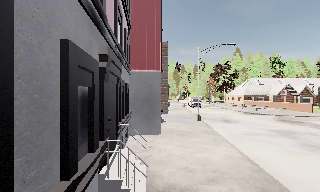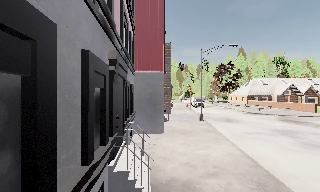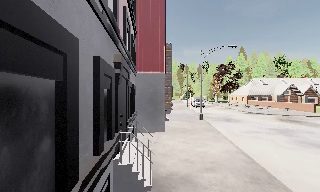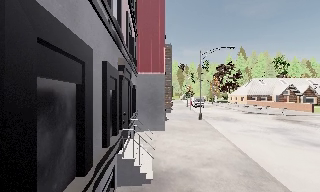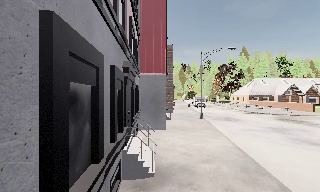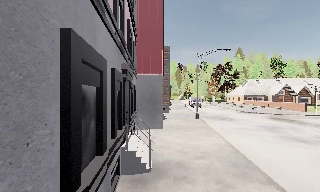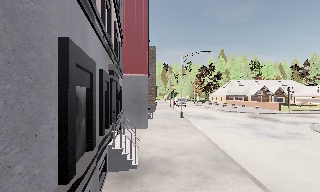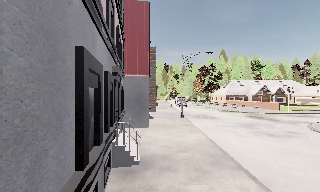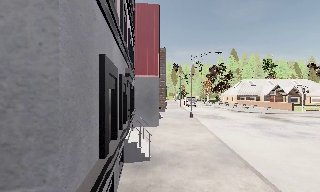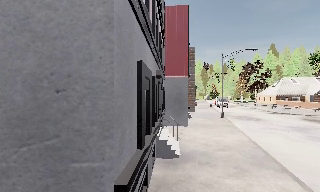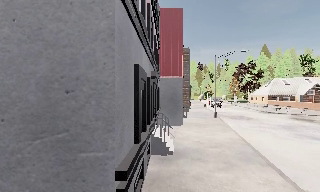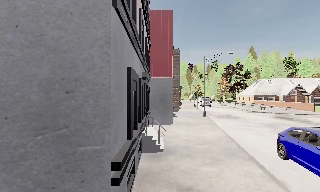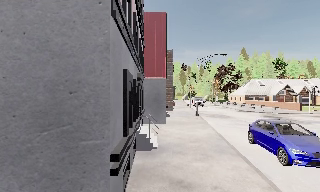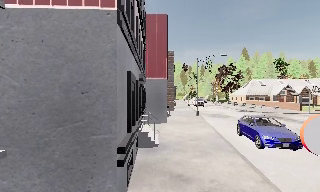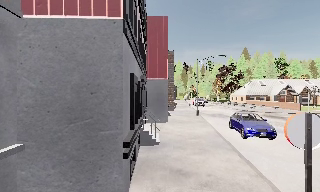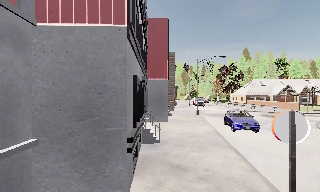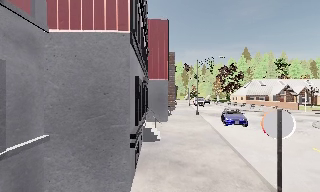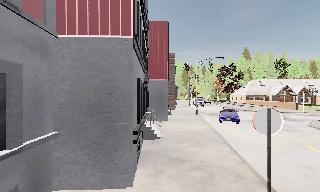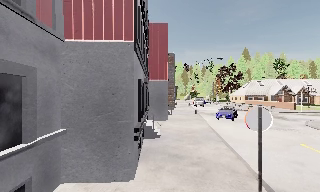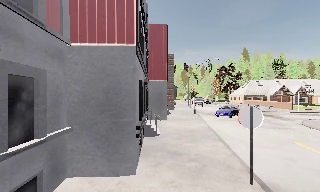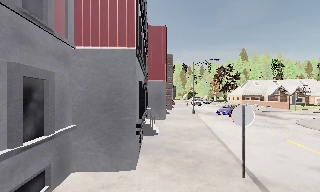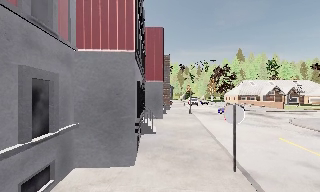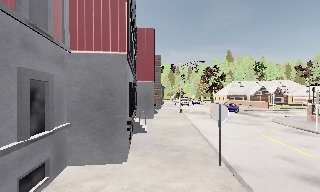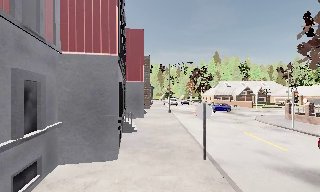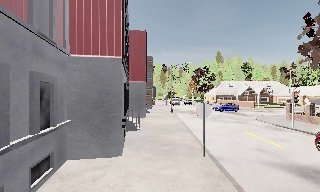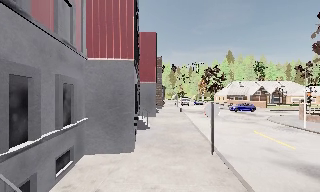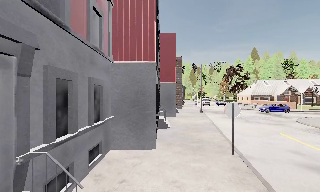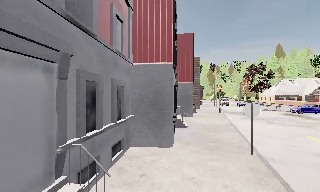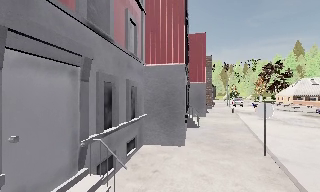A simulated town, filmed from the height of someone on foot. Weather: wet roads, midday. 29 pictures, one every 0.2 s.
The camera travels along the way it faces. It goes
backward.
0.0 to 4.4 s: The camera travels backward, about 8 m, so what stands in front gets smaller.
4.4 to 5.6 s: The scene slides to the right, as the camera pans about 20 degrees to its left. It travels backward, about 2 m, so what stands in front gets smaller.
The film runs backward here.
